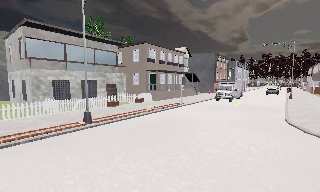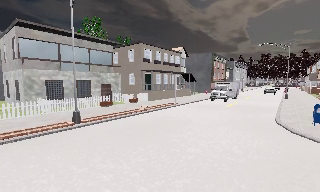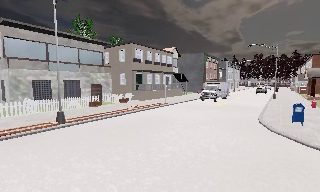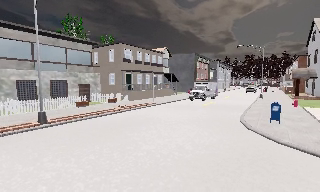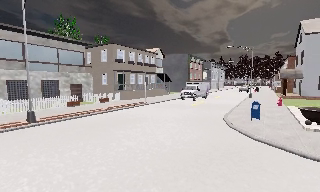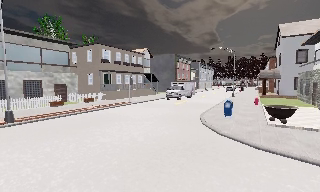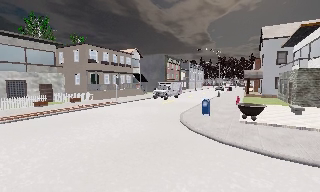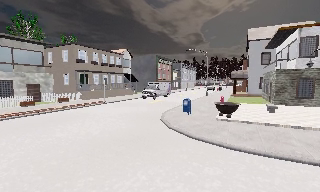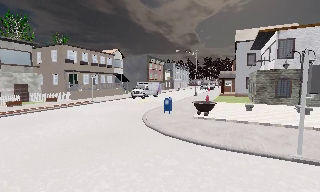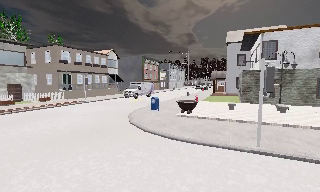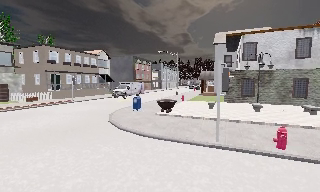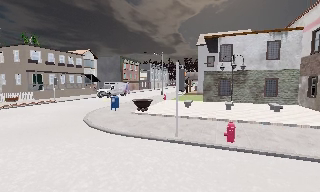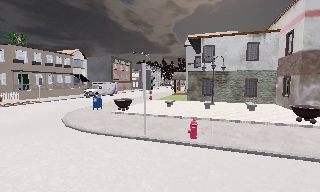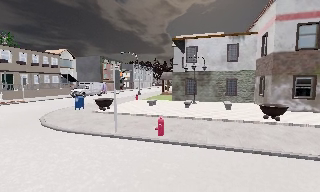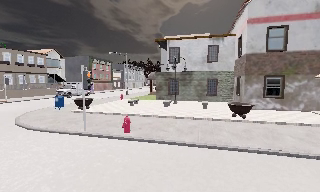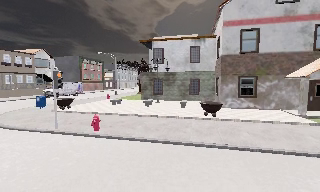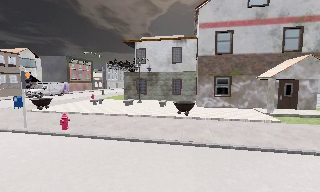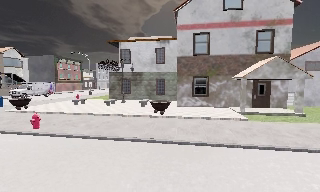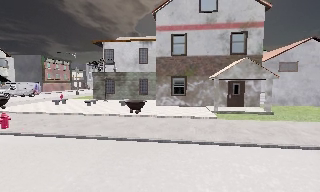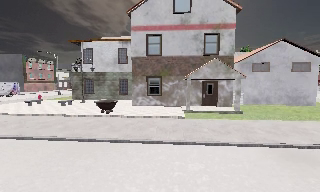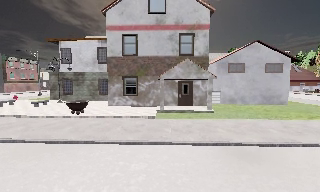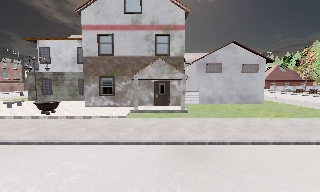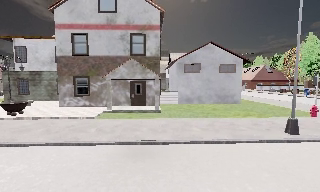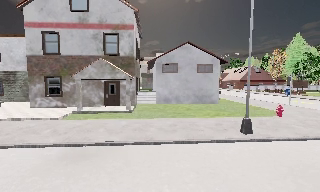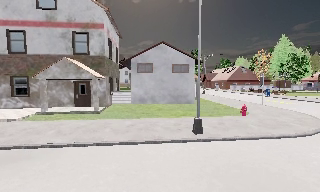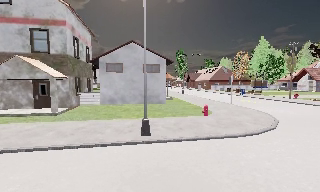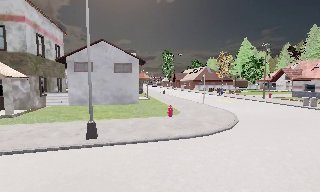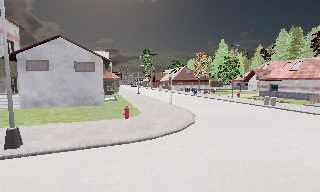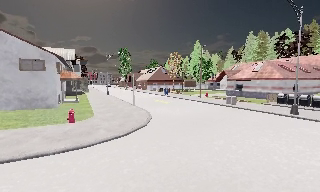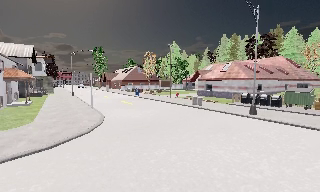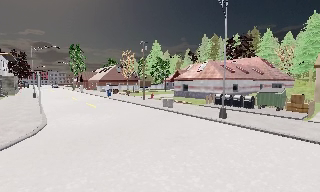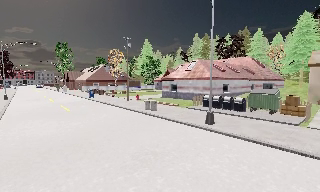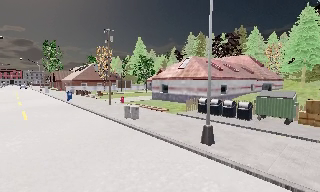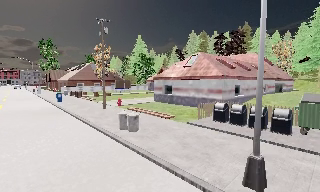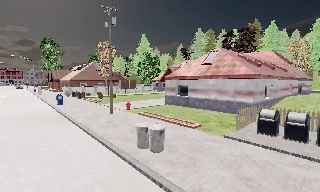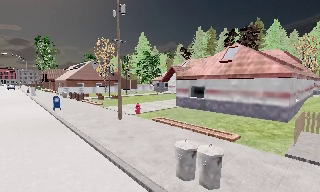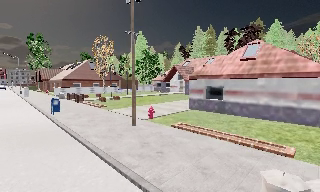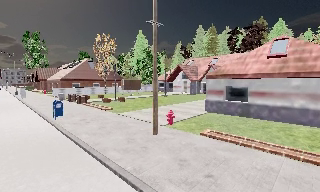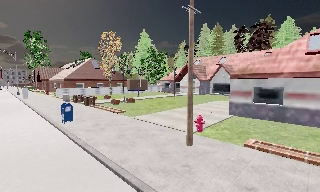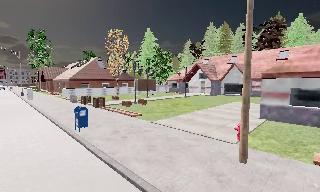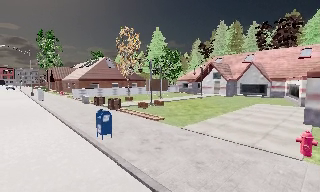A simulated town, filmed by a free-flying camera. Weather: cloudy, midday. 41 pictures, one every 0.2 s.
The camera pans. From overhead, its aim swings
clockwise.
The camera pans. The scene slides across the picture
to the left.
0.0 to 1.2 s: The camera travels to its right, about 4.5 m, so close, fixed things drift to the left.
1.2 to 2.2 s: The camera travels to its right and backward, about 6 m, so close, fixed things drift to the left.
2.2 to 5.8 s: The camera pans to its right, which is clockwise from overhead, by about 55 degrees. It travels to its right, about 30 m, so close, fixed things drift to the left.
5.8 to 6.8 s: The camera travels forward, about 11 m, so what stands in front looms larger.
6.8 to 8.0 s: The camera travels forward and to its left, about 11 m, so what stands in front looms larger.
The film runs forward here.
